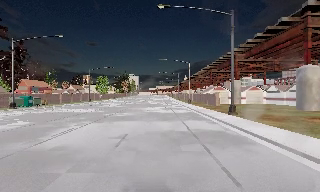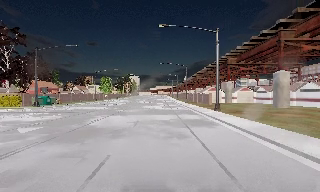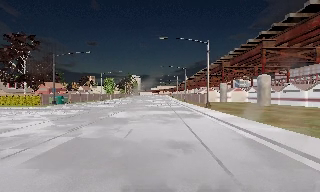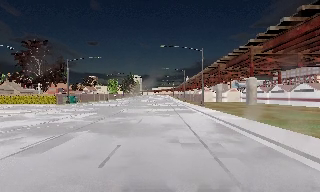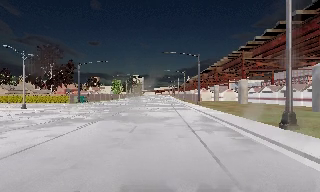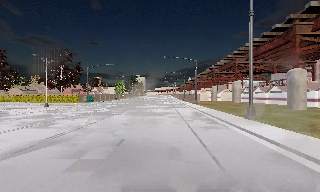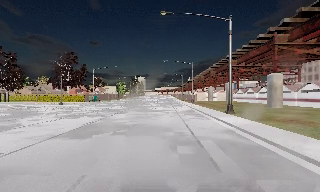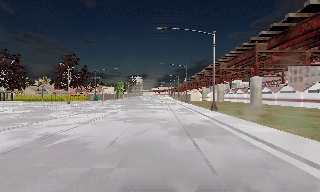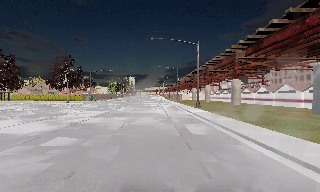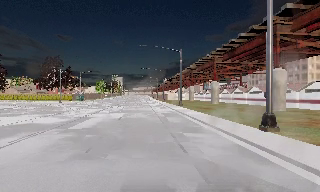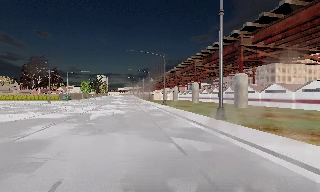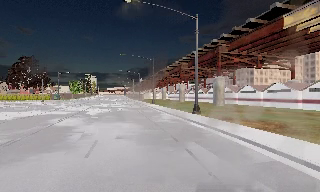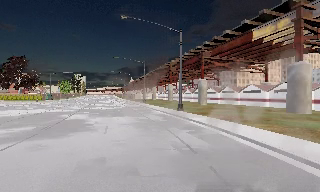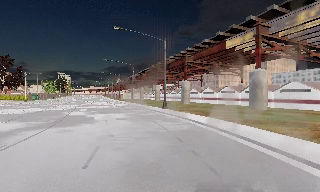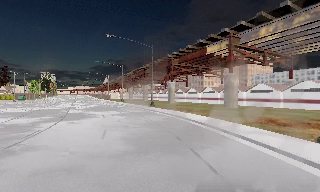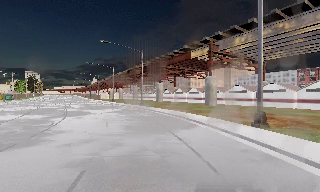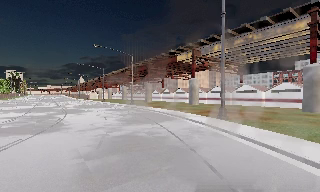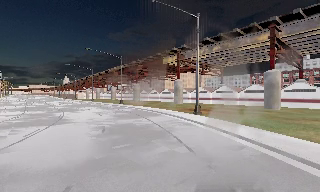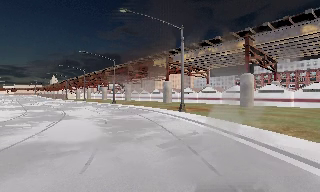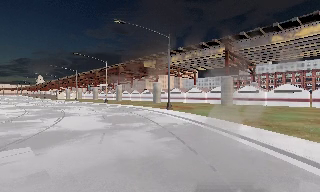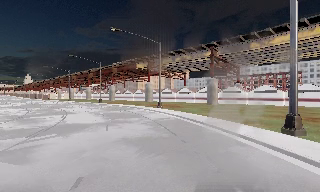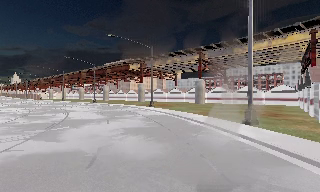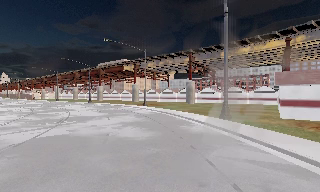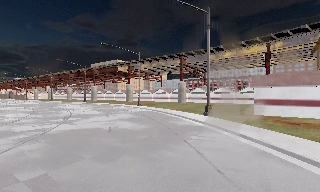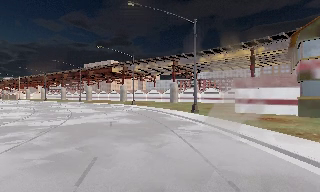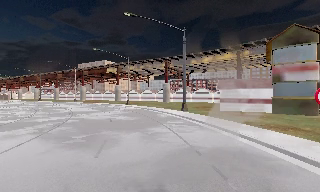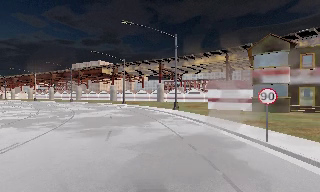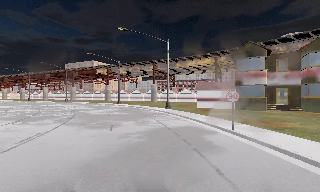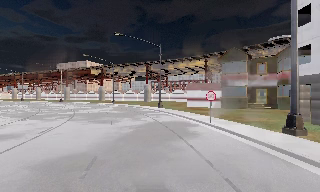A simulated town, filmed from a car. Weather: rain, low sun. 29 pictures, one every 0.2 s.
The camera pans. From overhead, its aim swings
clockwise.
The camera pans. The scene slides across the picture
to the left.
0.0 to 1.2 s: The camera travels backward, about 25 m, so what stands in front gets smaller.
1.2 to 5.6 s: The scene slides to the left, as the camera pans about 70 degrees to its right. It travels backward, about 60 m. It loses speed.
The film runs backward here.
